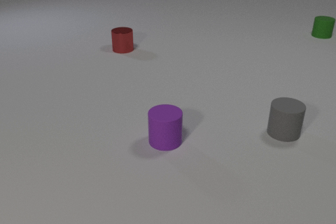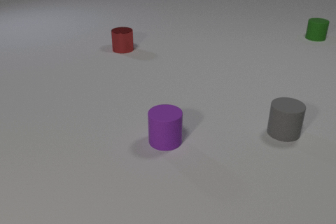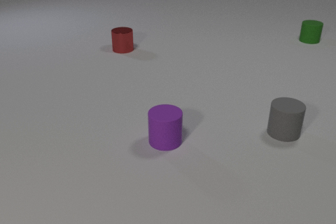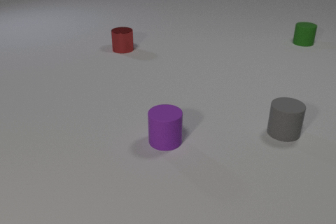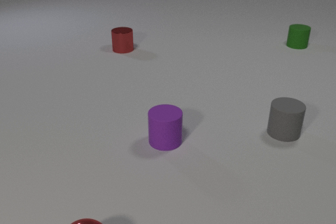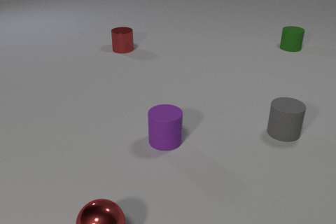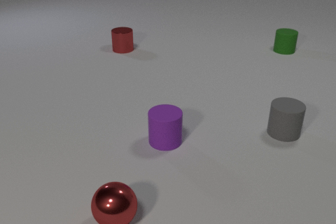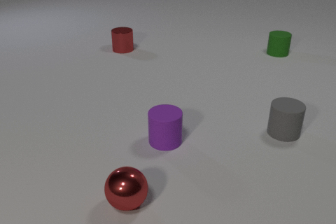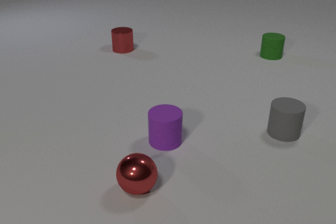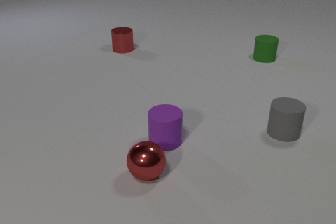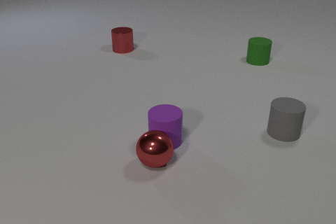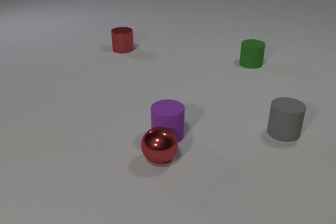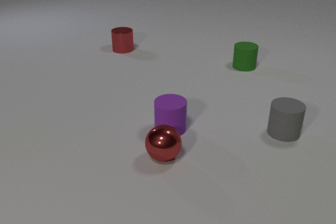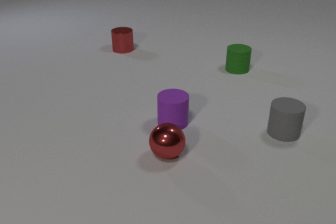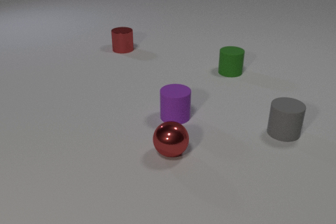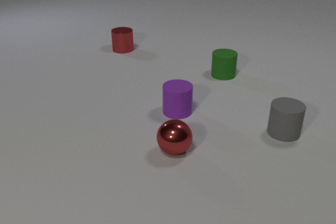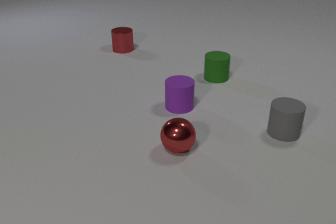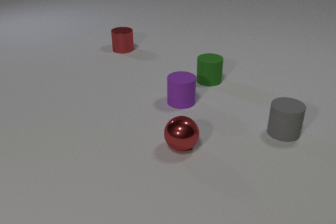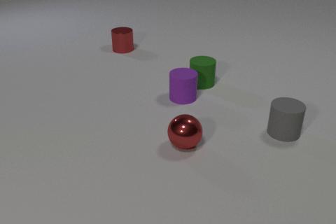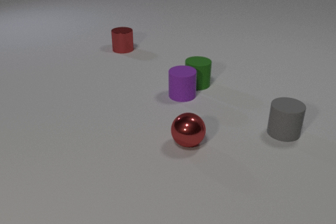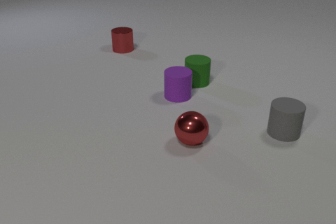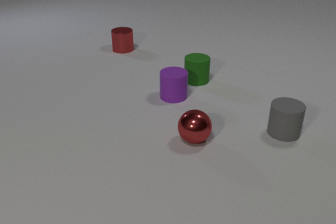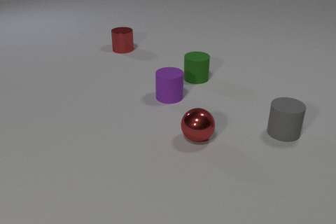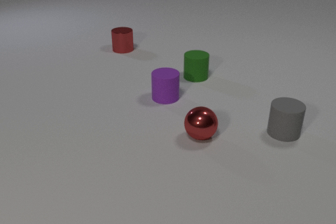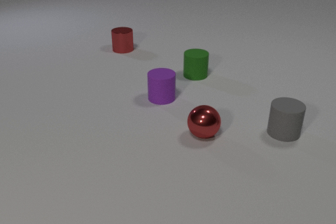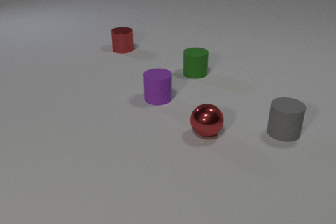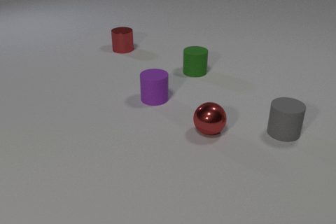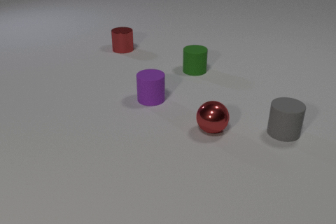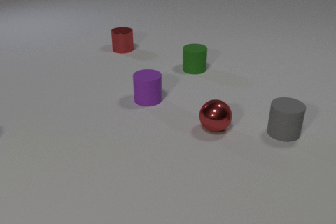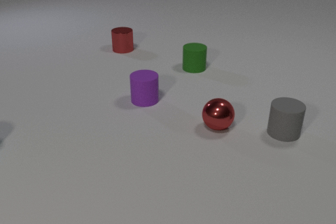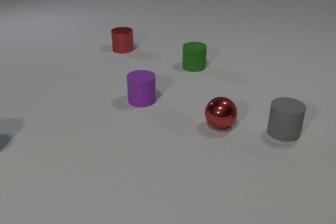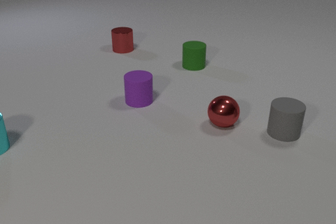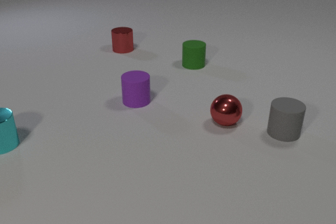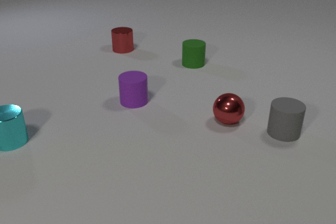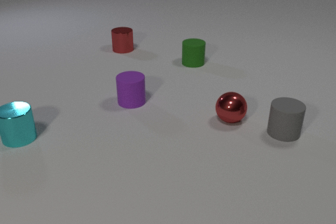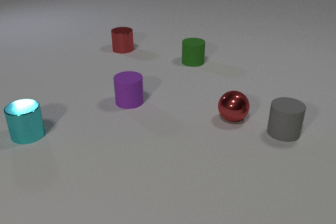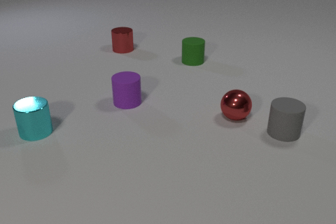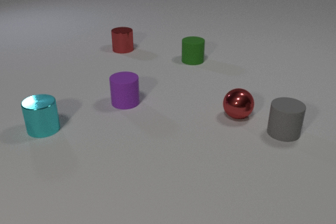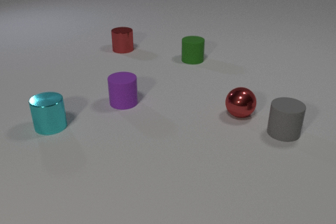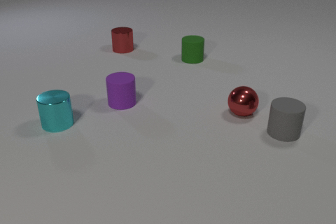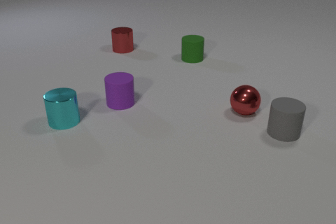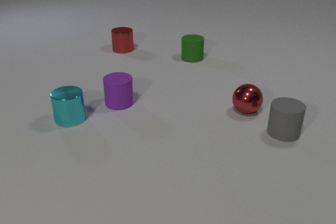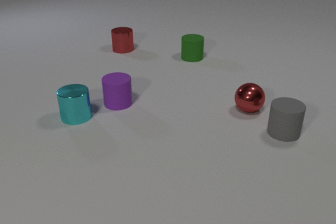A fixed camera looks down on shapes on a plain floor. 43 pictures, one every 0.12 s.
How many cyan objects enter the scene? 1.
How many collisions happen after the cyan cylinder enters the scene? 0.
Are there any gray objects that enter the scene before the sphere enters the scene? no.
0.00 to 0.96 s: The red metal sphere comes in at the bottom edge, rolls away from the camera and to the right. The green rubber cylinder slides toward the camera and to the left.
0.96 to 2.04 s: The red metal sphere rolls away from the camera and to the right. The purple rubber cylinder slides away from the camera. The green rubber cylinder slides toward the camera and to the left. The red metal sphere and the purple rubber cylinder collide.
2.04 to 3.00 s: The red metal sphere rolls away from the camera and to the right. The purple rubber cylinder slides to the left. The green rubber cylinder slides away from the camera and to the left. The purple rubber cylinder and the green rubber cylinder collide.
3.00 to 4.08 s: The red metal sphere rolls away from the camera and to the right. The purple rubber cylinder slides to the left. The green rubber cylinder slides away from the camera. The cyan metal cylinder comes in at the left edge, slides to the right.
4.08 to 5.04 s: The red metal sphere rolls away from the camera and to the right. The purple rubber cylinder slides to the left. The green rubber cylinder slides away from the camera. The cyan metal cylinder slides to the right and away from the camera.
